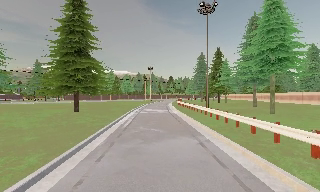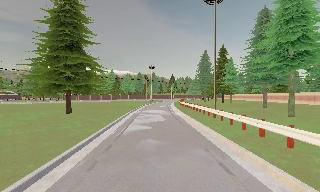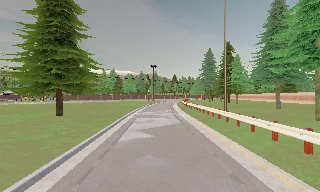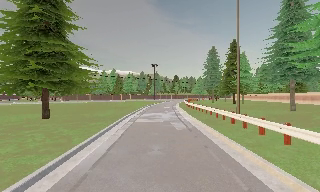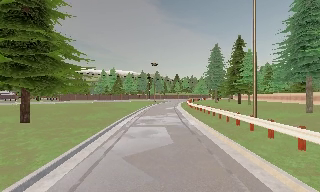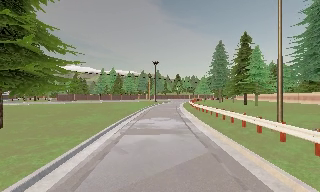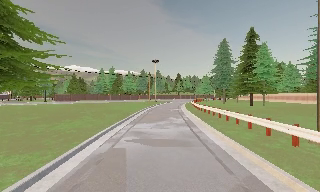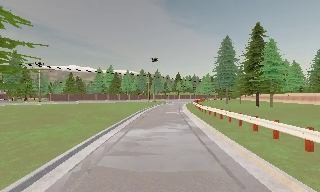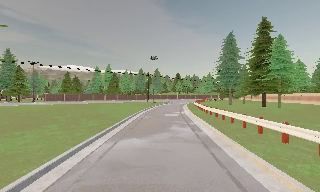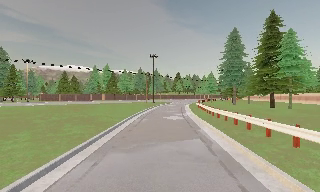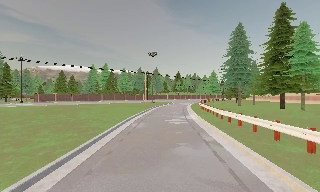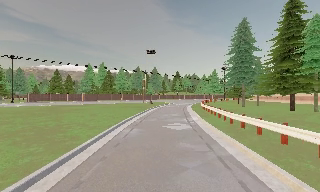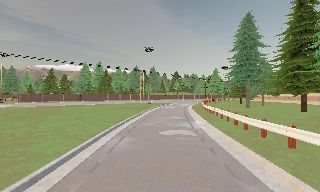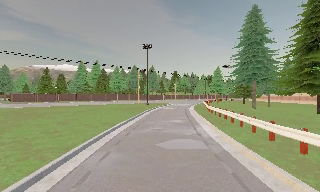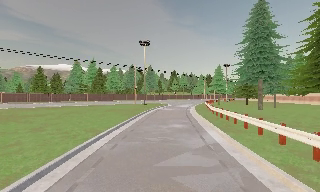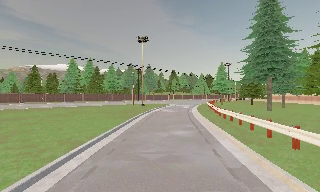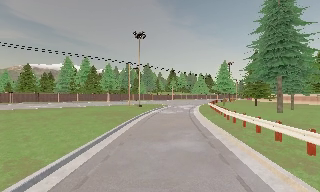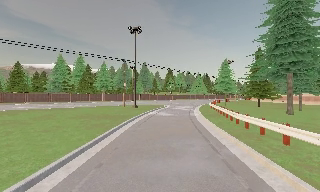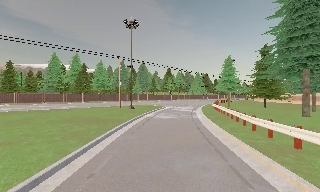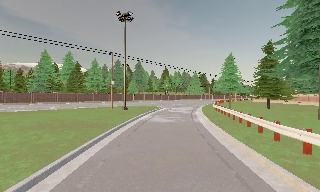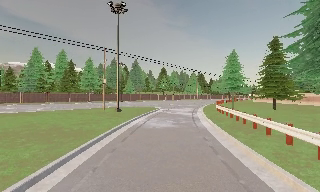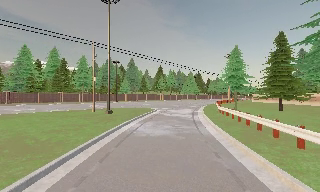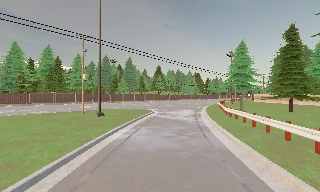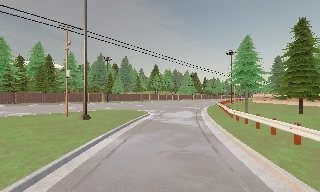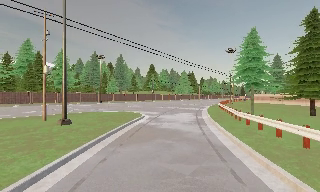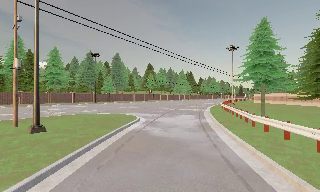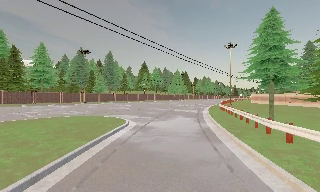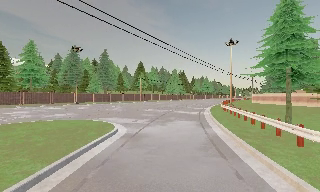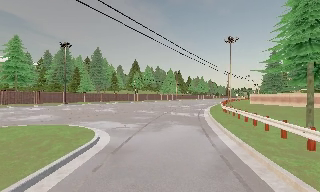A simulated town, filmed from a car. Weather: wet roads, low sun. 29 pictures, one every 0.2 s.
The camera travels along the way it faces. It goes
forward.
0.0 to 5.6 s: The camera swings to its right by about 15 degrees, and the scene slides to the left. It travels forward, about 55 m, so what stands in front looms larger.
The film runs forward here.
